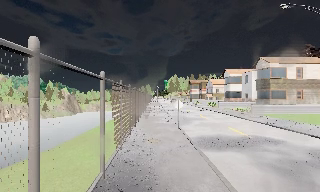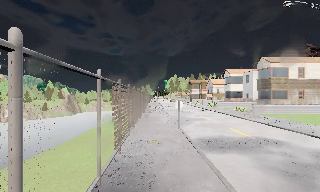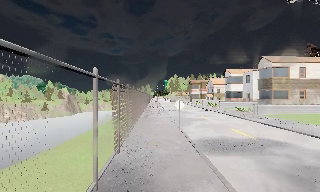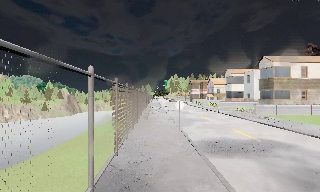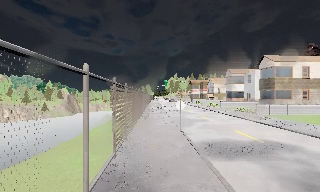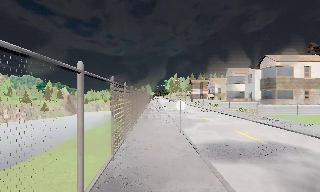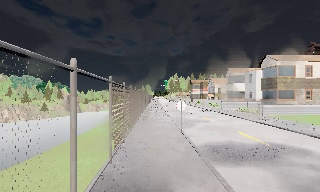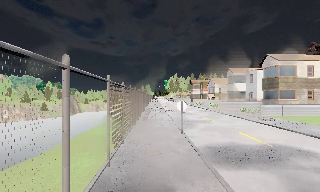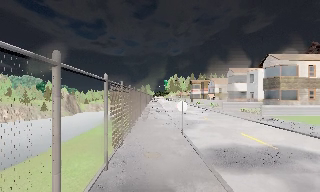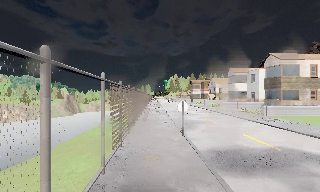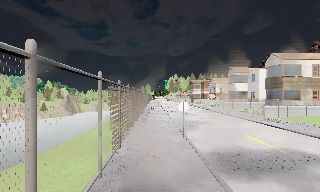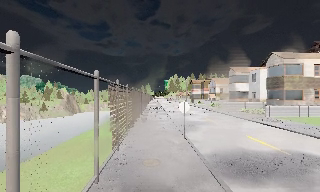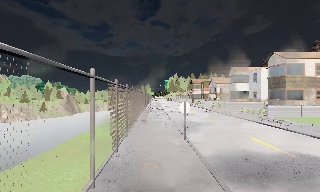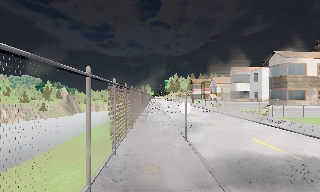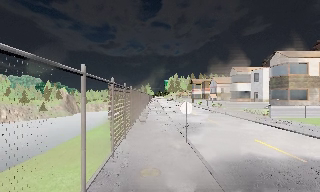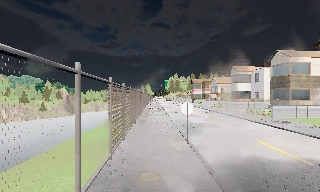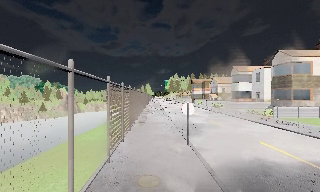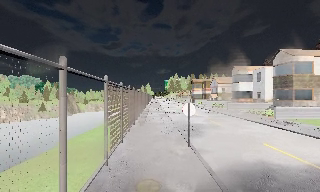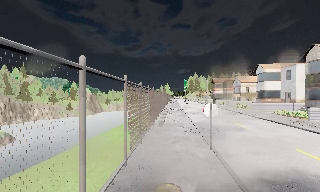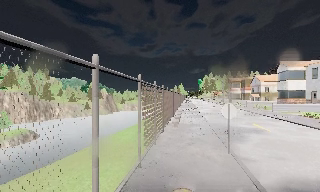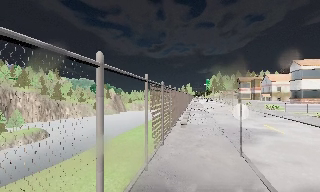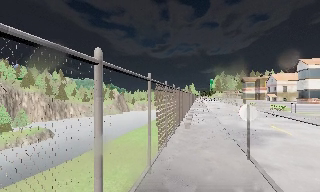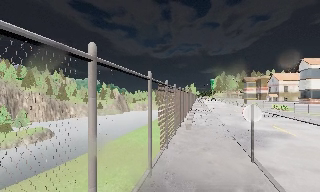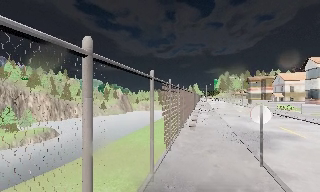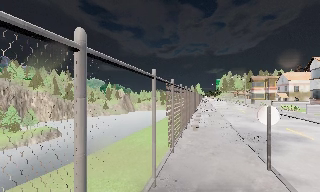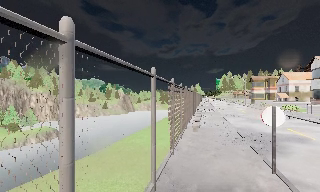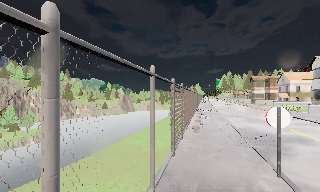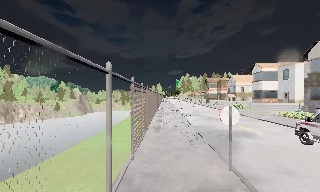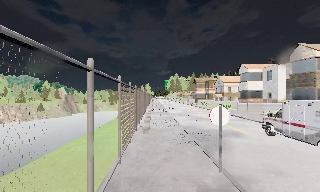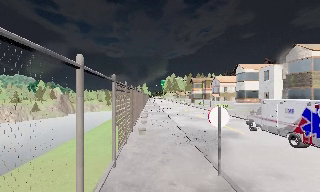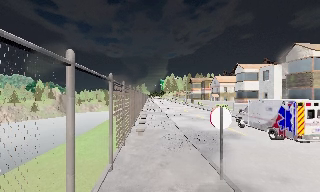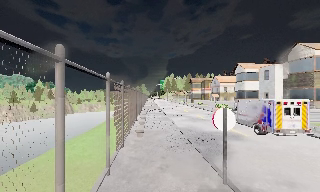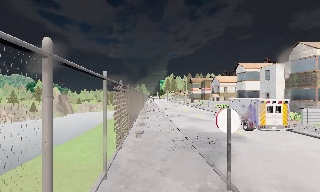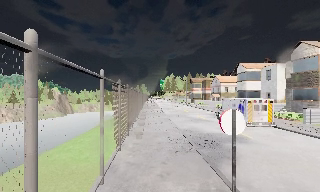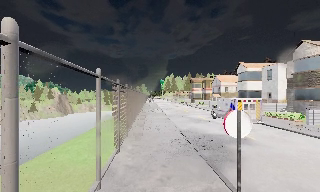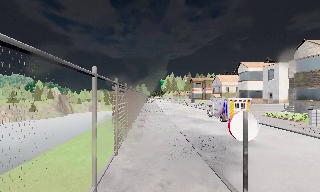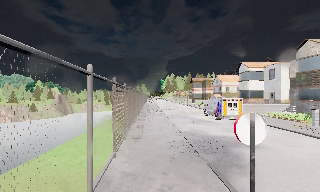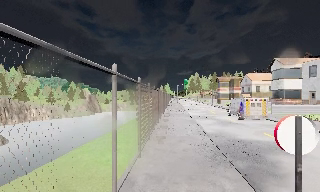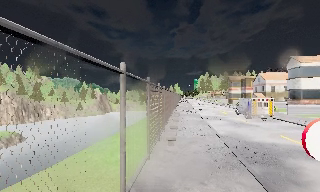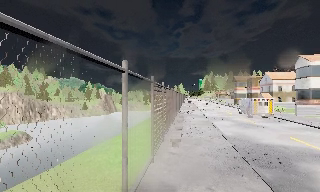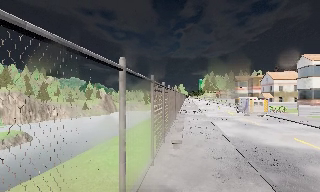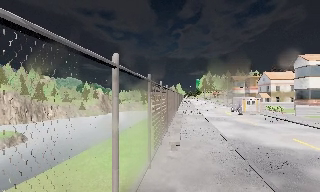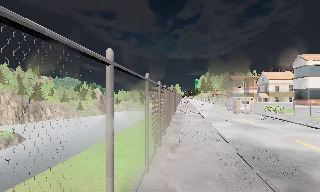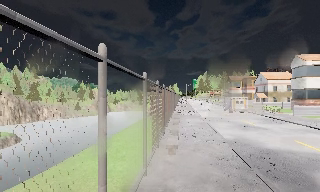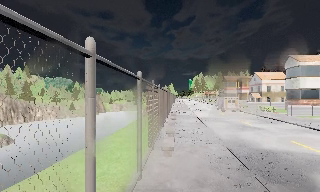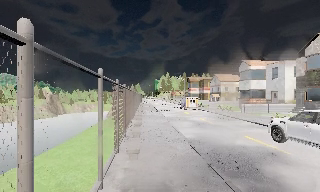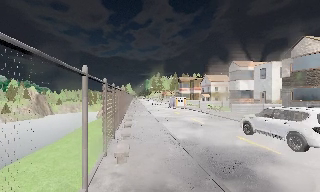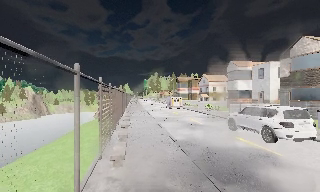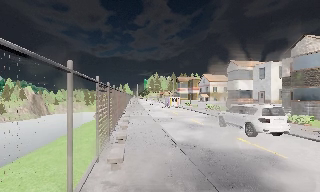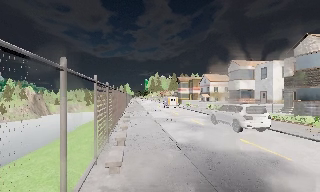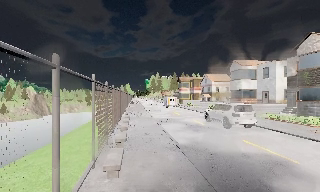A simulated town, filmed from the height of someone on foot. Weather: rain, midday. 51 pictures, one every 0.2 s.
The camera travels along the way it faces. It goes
forward.
0.0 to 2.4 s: The camera travels forward, about 3 m, so what stands in front looms larger.
2.4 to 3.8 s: The scene slides to the right, as the camera pans about 10 degrees to its left. It travels forward, about 2 m, so what stands in front looms larger.
3.8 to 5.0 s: The camera travels forward, about 1.5 m, so what stands in front looms larger.
5.0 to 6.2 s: The camera swings to its right by about 20 degrees, and the scene slides to the left. It travels forward, about 1.5 m, so what stands in front looms larger.
6.2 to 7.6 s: The camera pans to its left, which is counterclockwise from overhead, by about 10 degrees. It travels forward, about 2 m, so what stands in front looms larger.
7.6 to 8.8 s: The camera travels forward, about 1.5 m, so what stands in front looms larger.
8.8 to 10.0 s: The camera swings to its right by about 15 degrees, and the scene slides to the left. It travels forward, about 1.5 m, so what stands in front looms larger.
The film runs forward here.
